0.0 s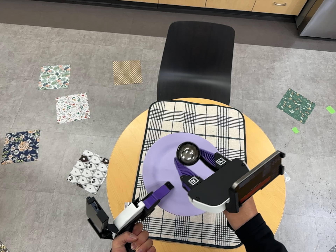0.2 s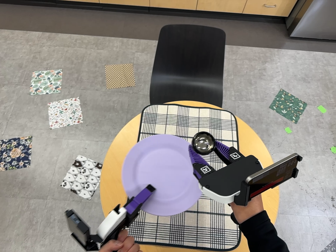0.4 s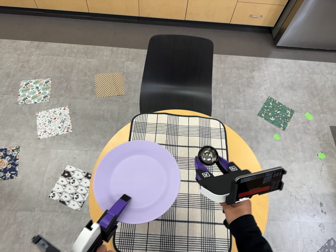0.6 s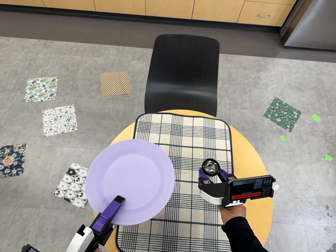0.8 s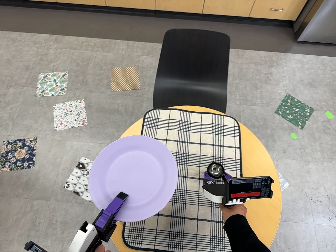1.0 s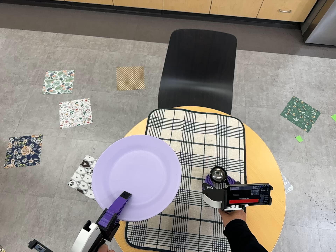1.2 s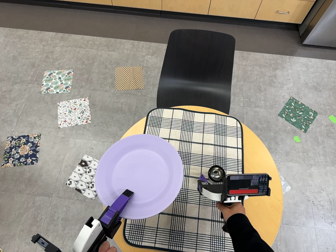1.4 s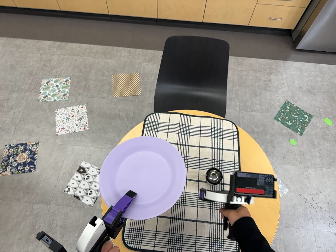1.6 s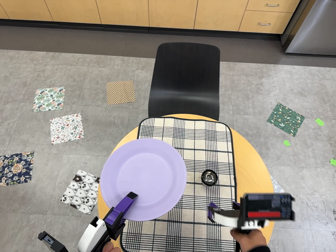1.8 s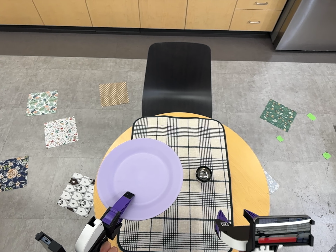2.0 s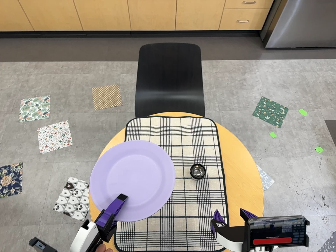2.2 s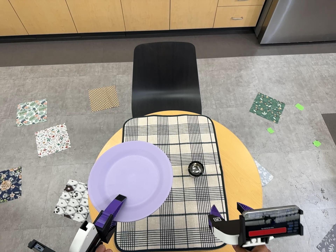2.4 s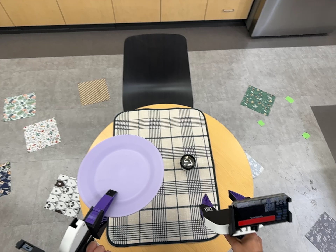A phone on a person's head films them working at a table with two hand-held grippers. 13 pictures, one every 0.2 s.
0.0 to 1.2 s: The camera shifts only a little, or ends up much as it began.
1.2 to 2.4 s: The camera travels toward the bottom of its view, backward and to its right, about 9 cm, so close, fixed things drift upward. It rolls about its line of sight by about 10 degrees, and the scene rotates counterclockwise.
The film runs forward here.
